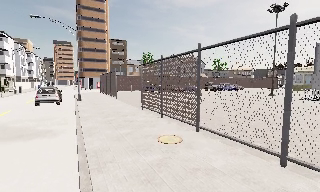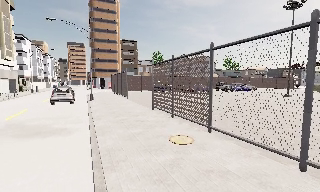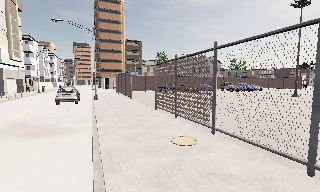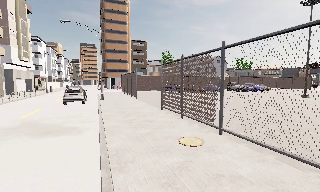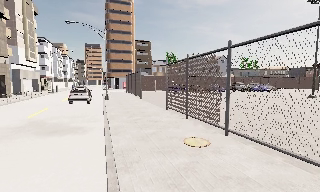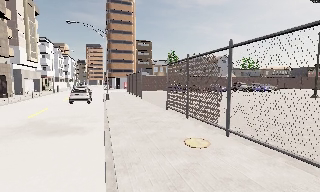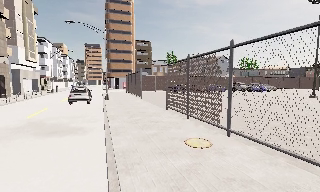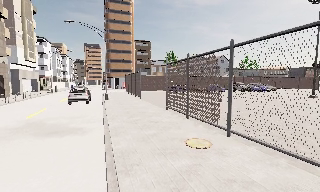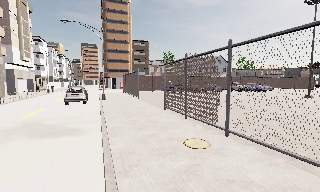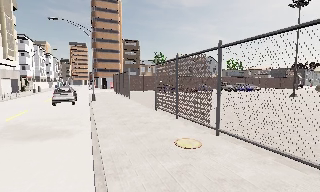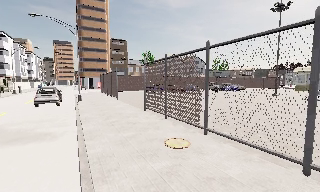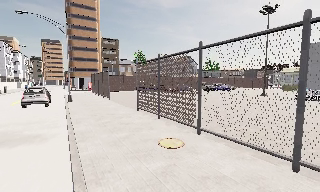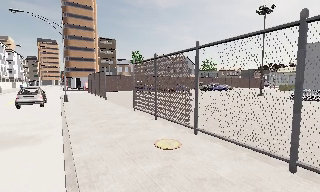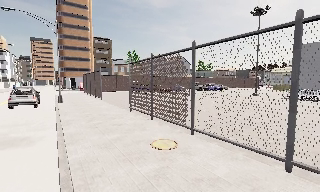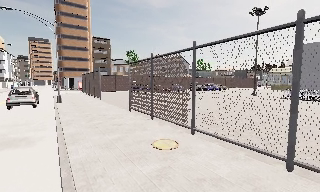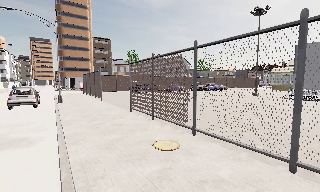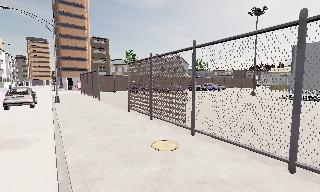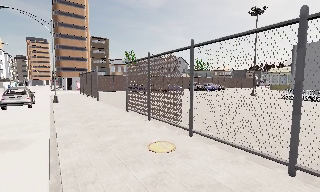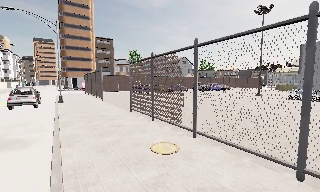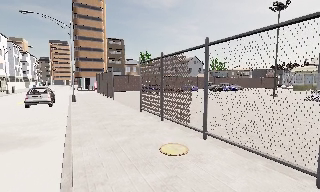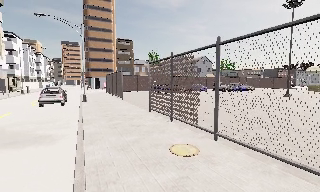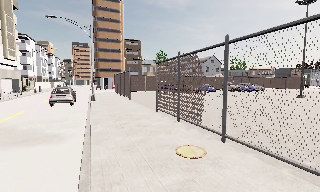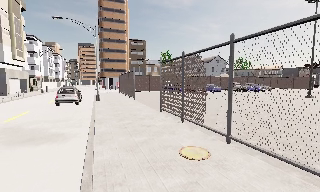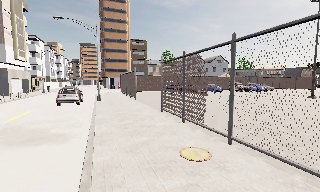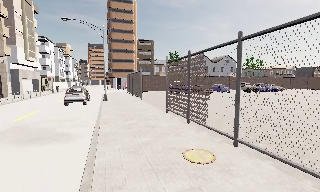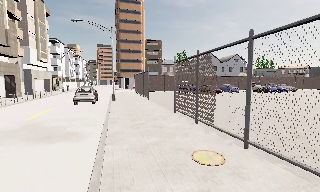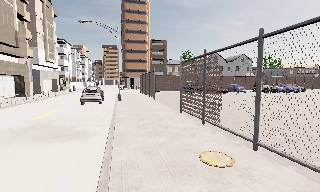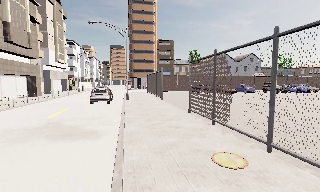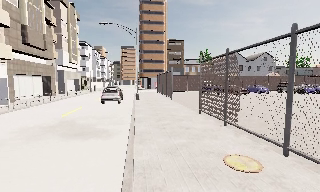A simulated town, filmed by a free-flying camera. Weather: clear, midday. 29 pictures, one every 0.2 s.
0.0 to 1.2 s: The camera shifts only a little, or ends up much as it began.
1.2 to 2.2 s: The scene slides to the left, as the camera pans about 10 degrees to its right.
2.2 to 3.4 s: The camera shifts only a little, or ends up much as it began.
3.4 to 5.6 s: The camera swings to its left by about 25 degrees, and the scene slides to the right. It travels forward, about 0.5 m, so what stands in front looms larger.
The film runs forward here.
